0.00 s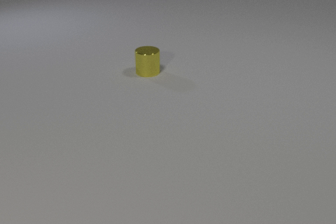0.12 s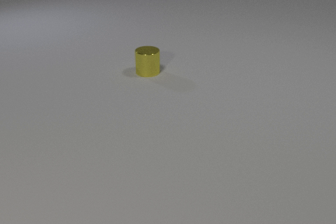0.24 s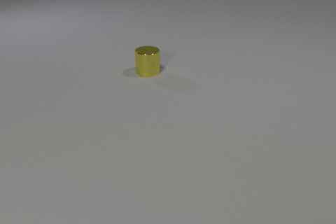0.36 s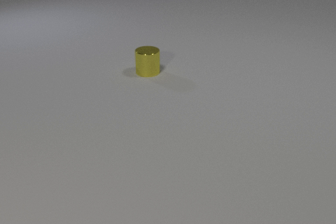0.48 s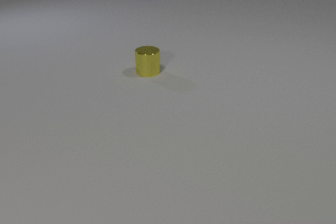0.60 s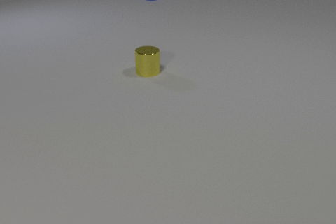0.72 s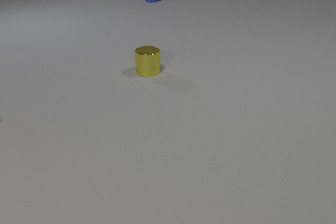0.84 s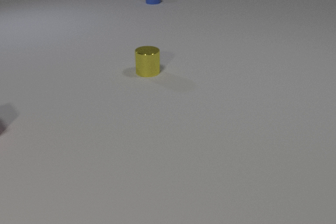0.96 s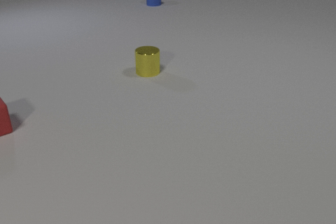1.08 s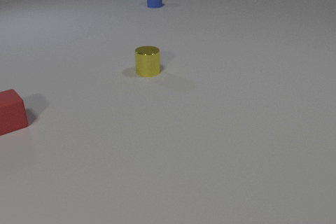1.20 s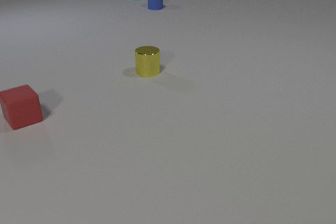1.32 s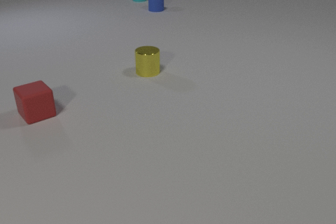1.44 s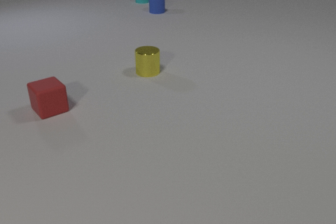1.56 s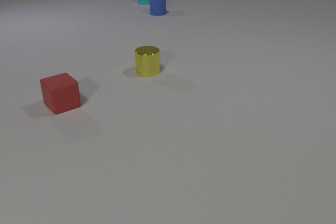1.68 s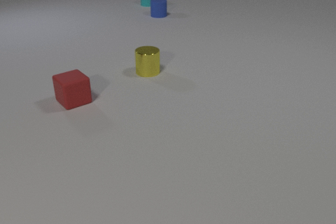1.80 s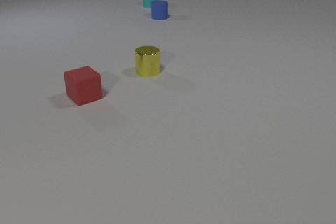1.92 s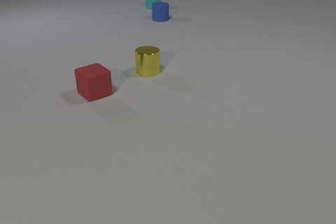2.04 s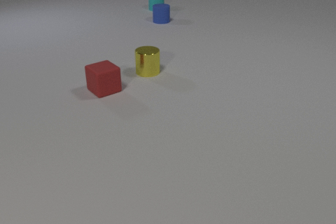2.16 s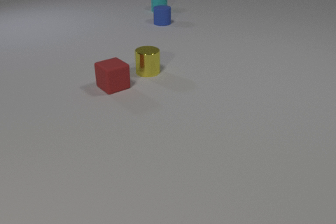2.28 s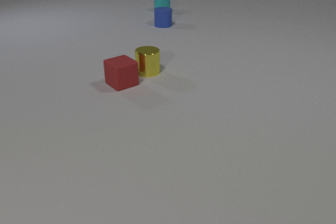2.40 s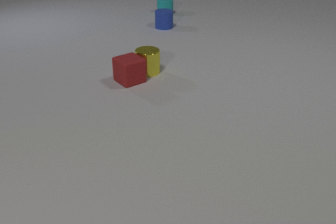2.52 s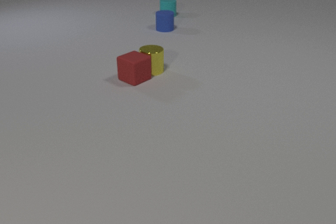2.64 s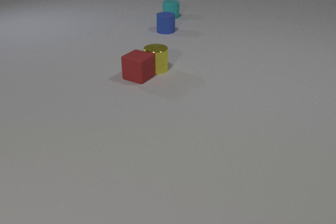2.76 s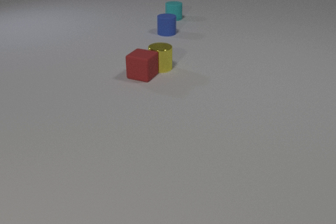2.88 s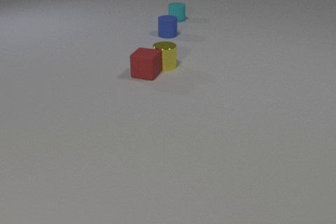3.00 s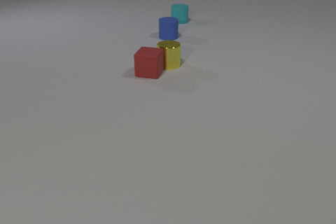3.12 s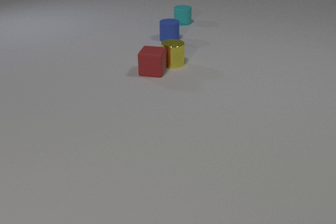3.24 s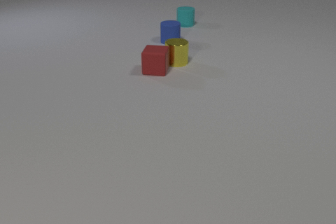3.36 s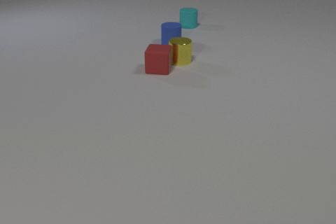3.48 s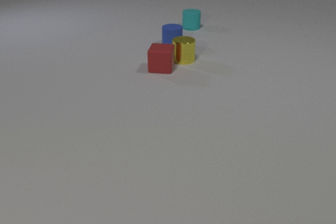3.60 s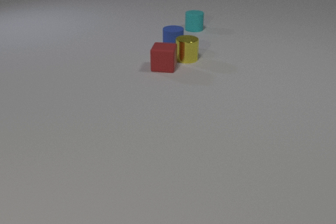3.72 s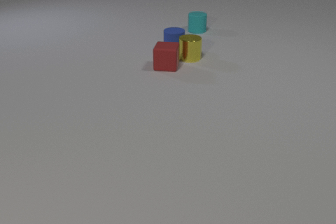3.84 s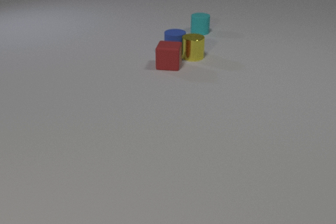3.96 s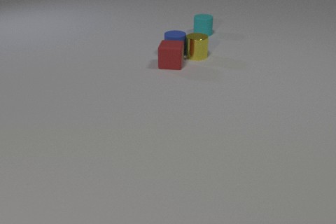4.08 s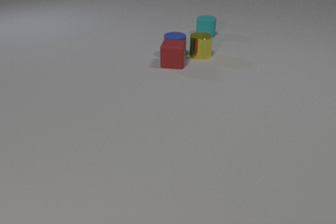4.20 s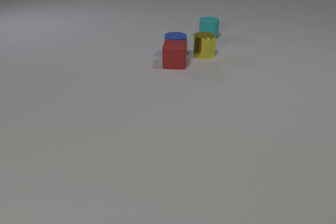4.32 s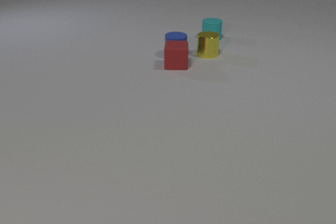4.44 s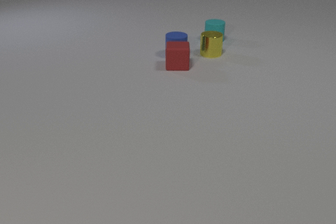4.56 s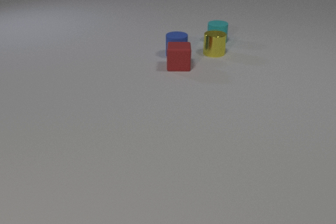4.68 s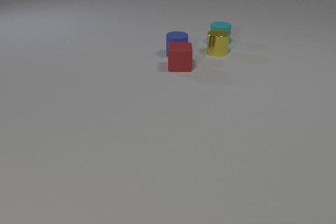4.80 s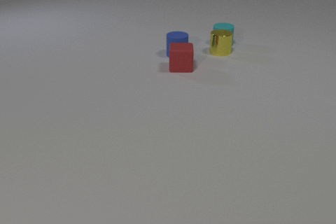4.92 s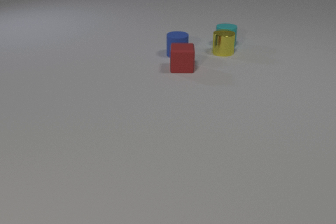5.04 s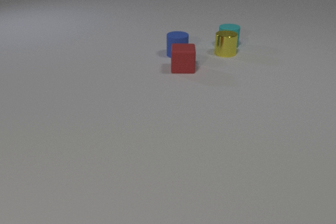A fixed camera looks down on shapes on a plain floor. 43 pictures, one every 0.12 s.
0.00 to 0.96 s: The red rubber cube comes in at the left edge, slides to the right. The blue rubber cylinder comes in at the top edge, slides toward the camera.
0.96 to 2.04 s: The red rubber cube slides to the right and away from the camera. The blue rubber cylinder slides toward the camera. The cyan rubber cylinder comes in at the top edge, slides toward the camera and to the right.
2.04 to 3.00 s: The red rubber cube slides to the right and away from the camera, spins so that its near face slides to the right, counterclockwise seen from above. The yellow metal cylinder slides to the right and away from the camera. The blue rubber cylinder slides toward the camera. The cyan rubber cylinder slides toward the camera and to the right. The red rubber cube and the yellow metal cylinder collide.
3.00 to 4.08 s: The red rubber cube slides to the right and away from the camera. The yellow metal cylinder slides to the right and away from the camera. The blue rubber cylinder slides toward the camera. The cyan rubber cylinder slides toward the camera and to the right. The yellow metal cylinder and the blue rubber cylinder collide. The red rubber cube and the blue rubber cylinder collide.
4.08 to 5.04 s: The red rubber cube slides toward the camera and to the right. The yellow metal cylinder slides to the right. The cyan rubber cylinder slides toward the camera and to the right. The yellow metal cylinder and the cyan rubber cylinder collide.
Are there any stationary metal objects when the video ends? no.
How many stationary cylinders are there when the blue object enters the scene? 1.
What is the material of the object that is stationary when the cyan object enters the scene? metal.
